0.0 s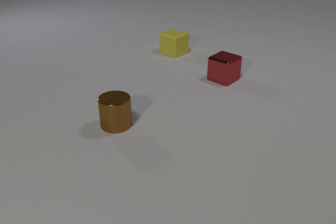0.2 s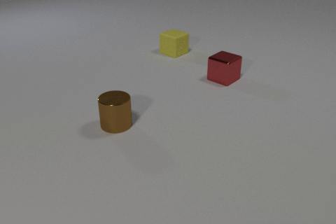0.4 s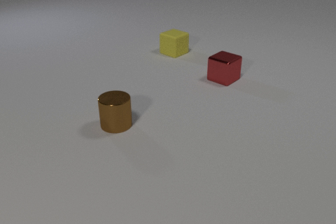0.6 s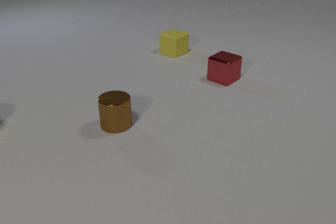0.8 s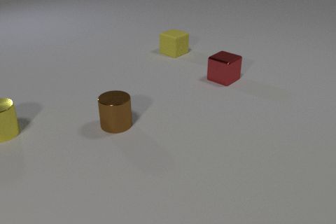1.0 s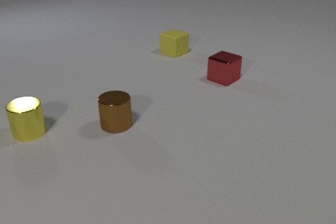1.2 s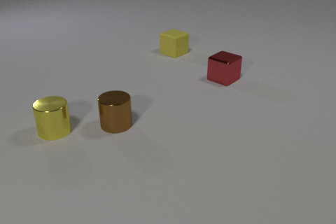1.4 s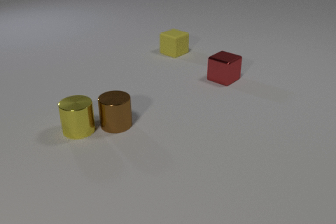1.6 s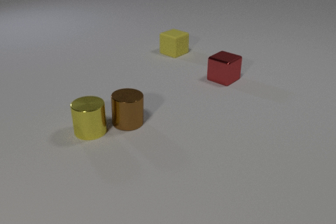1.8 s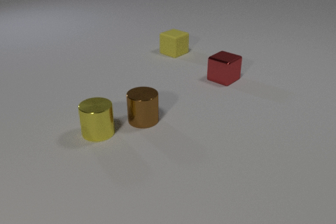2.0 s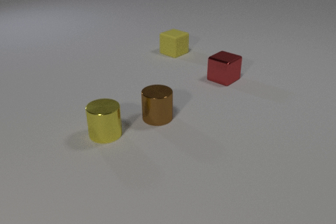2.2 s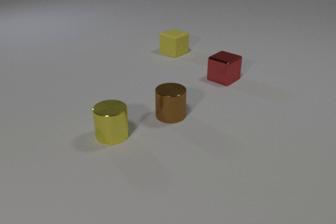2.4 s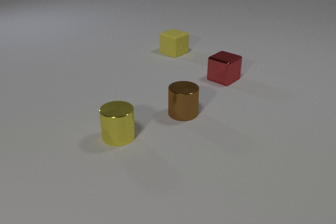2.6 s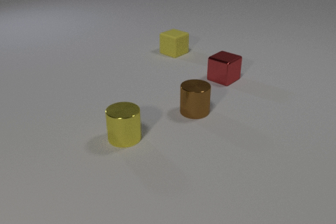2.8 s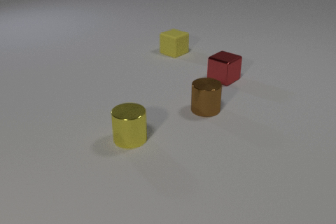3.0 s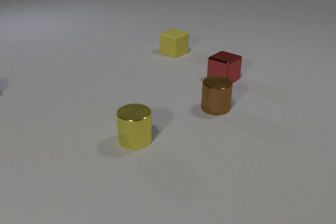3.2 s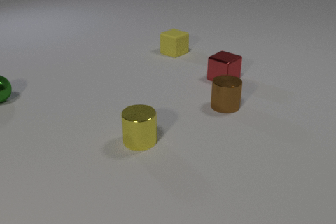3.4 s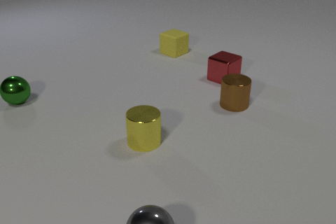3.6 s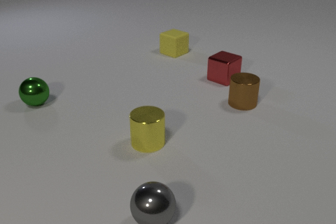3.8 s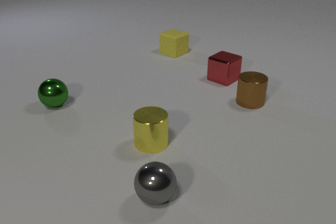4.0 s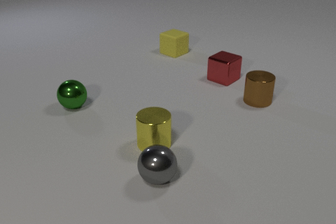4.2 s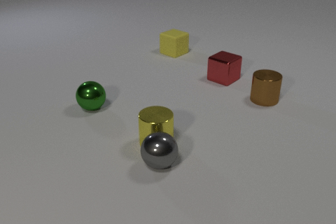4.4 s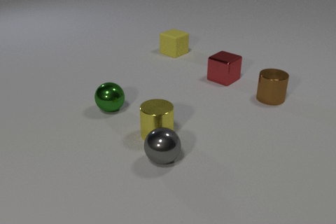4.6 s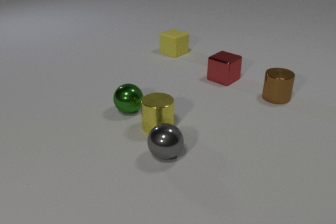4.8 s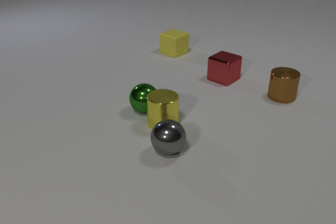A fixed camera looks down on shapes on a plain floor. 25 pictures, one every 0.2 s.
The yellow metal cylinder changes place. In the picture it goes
to the right.
The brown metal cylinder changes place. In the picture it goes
to the right.
0.0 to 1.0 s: The yellow metal cylinder comes in at the left edge, slides to the right.
1.0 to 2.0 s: The yellow metal cylinder slides to the right. The brown metal cylinder slides to the right. The yellow metal cylinder and the brown metal cylinder collide.
2.0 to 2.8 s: The yellow metal cylinder slides to the right and toward the camera. The brown metal cylinder slides to the right.
2.8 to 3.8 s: The yellow metal cylinder slides to the right and toward the camera. The brown metal cylinder slides to the right and away from the camera. The gray metal sphere comes in at the bottom edge, rolls away from the camera. The green metal sphere comes in at the left edge, rolls to the right and toward the camera.
3.8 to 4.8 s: The yellow metal cylinder slides away from the camera. The brown metal cylinder slides to the right and away from the camera. The gray metal sphere rolls away from the camera. The green metal sphere rolls to the right. The yellow metal cylinder and the gray metal sphere collide. The yellow metal cylinder and the green metal sphere collide.
What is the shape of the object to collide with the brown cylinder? cylinder.
How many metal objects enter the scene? 3.
How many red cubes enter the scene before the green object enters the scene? 0.
